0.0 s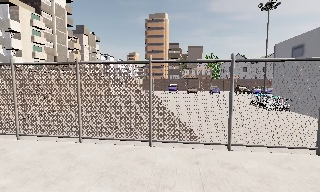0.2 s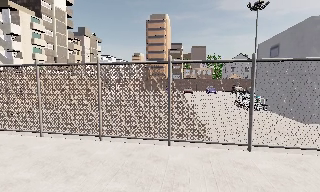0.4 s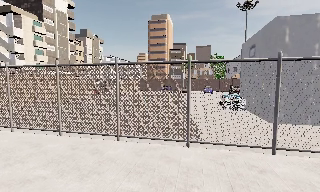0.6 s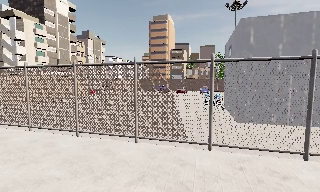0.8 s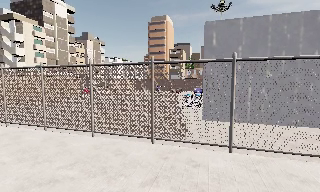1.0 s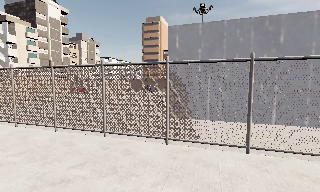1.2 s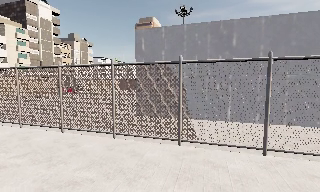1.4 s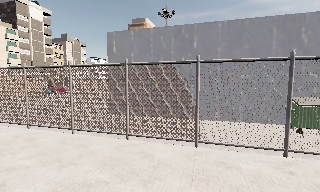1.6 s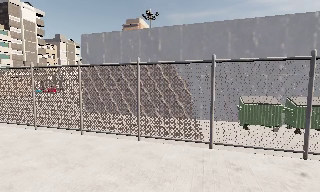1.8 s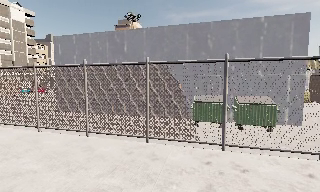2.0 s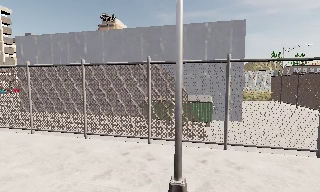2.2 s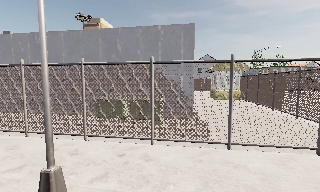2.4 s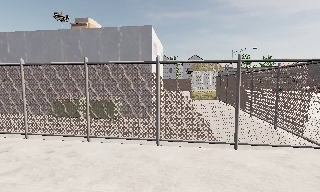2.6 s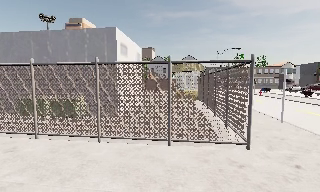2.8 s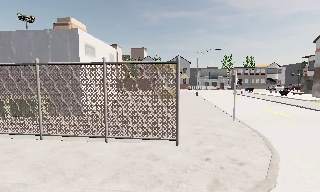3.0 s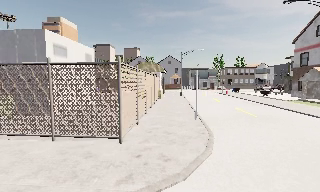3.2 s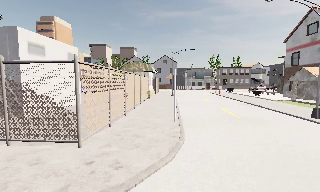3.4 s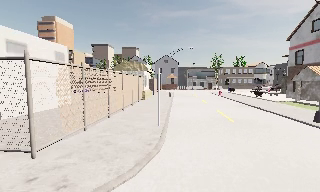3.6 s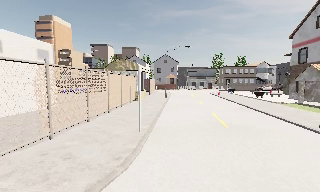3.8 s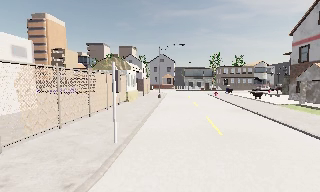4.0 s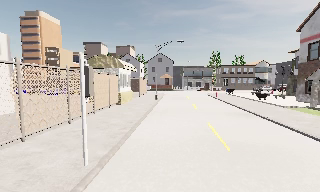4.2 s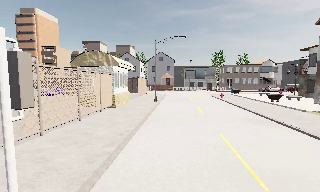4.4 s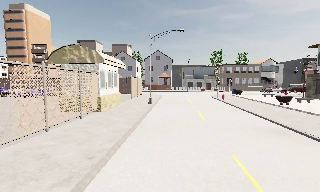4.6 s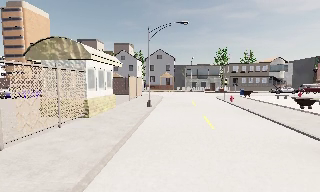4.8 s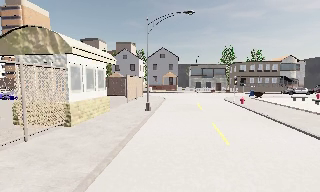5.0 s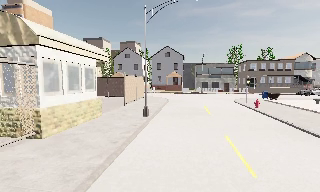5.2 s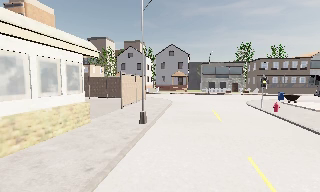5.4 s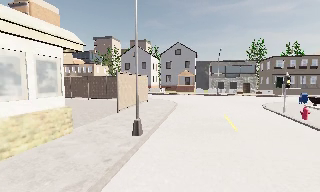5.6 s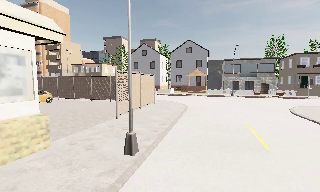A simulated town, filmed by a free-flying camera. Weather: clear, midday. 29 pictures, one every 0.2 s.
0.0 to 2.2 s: The camera travels to its right, about 25 m, so close, fixed things drift to the left.
2.2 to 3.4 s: The camera travels to its right, about 11 m, so close, fixed things drift to the left. It loses speed.
3.4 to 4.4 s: The camera travels forward, about 9 m, so what stands in front looms larger.
4.4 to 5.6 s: The camera pans to its left, which is counterclockwise from overhead, by about 10 degrees. It travels forward, about 12 m, so what stands in front looms larger.
The film runs backward here.
